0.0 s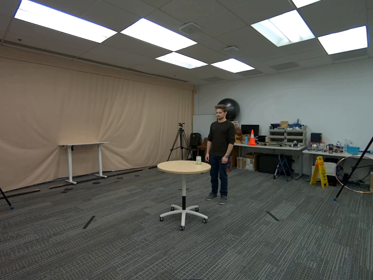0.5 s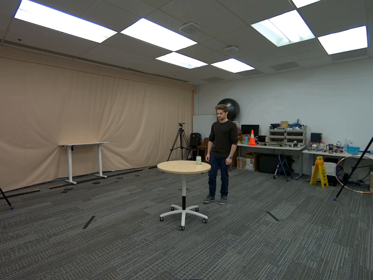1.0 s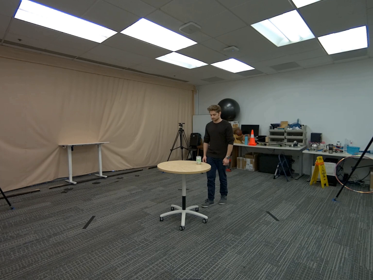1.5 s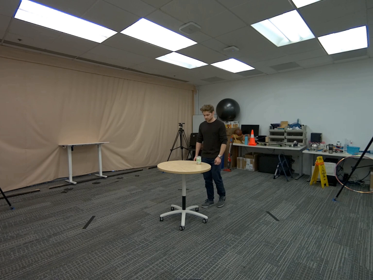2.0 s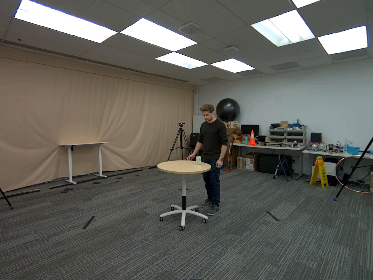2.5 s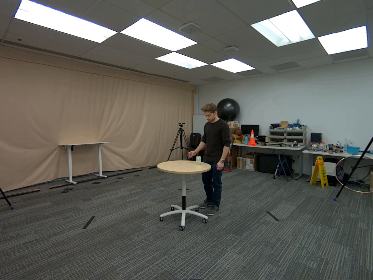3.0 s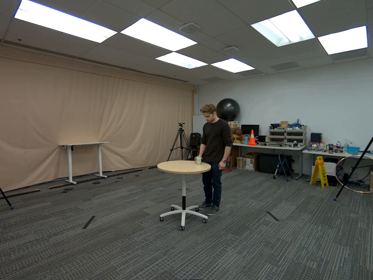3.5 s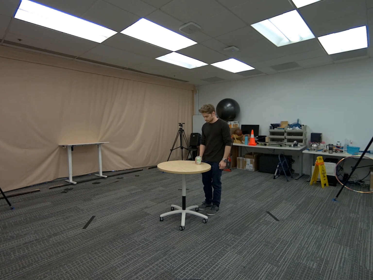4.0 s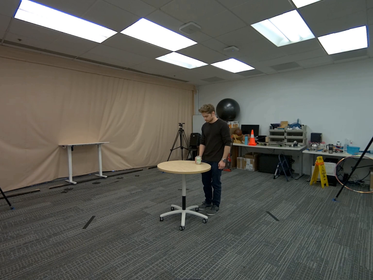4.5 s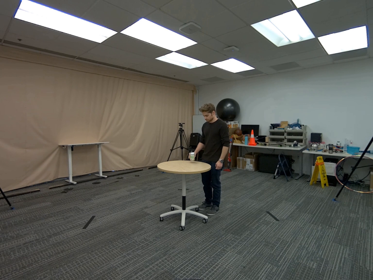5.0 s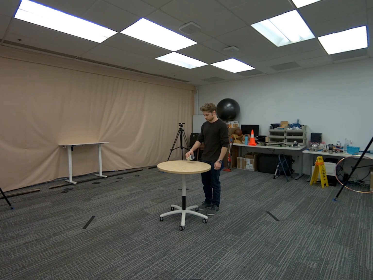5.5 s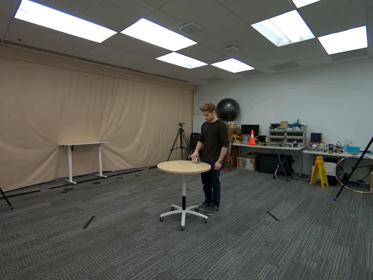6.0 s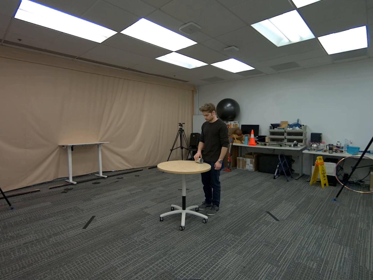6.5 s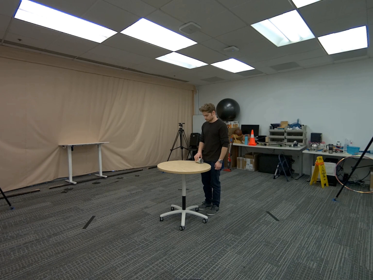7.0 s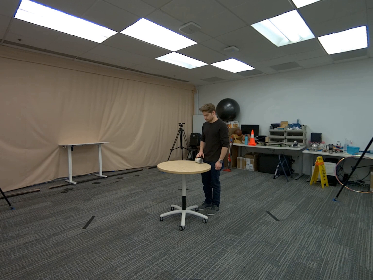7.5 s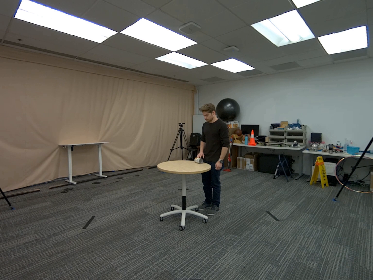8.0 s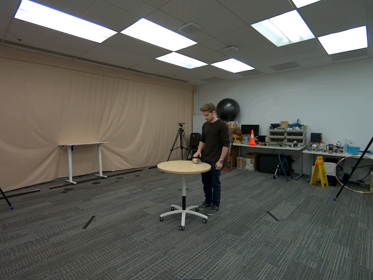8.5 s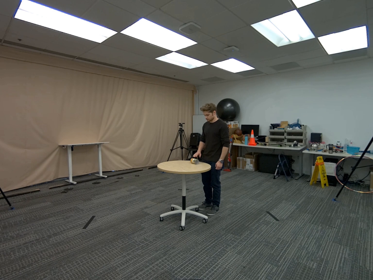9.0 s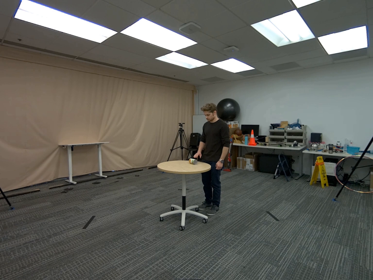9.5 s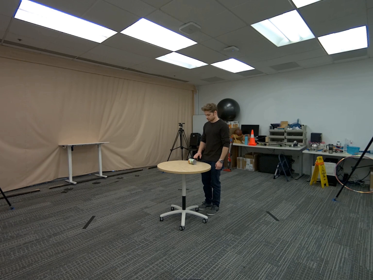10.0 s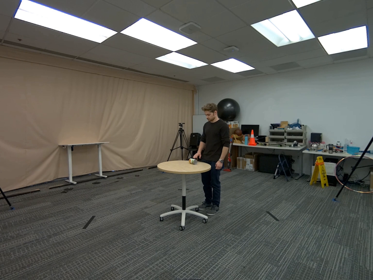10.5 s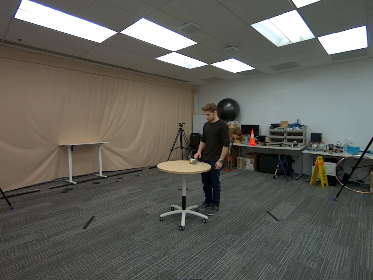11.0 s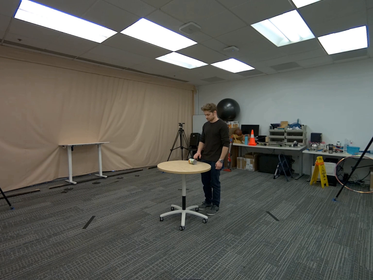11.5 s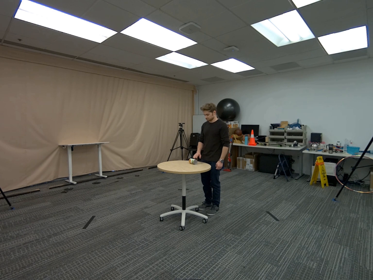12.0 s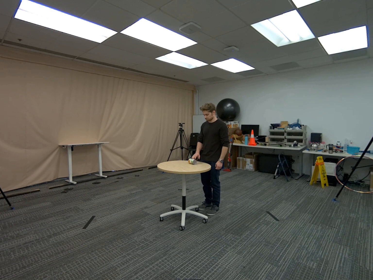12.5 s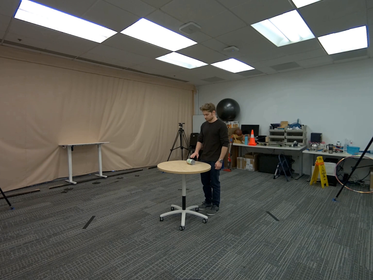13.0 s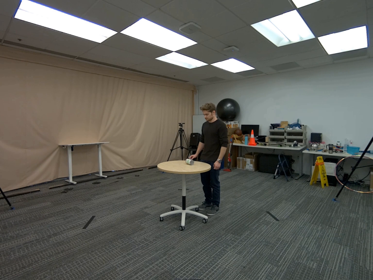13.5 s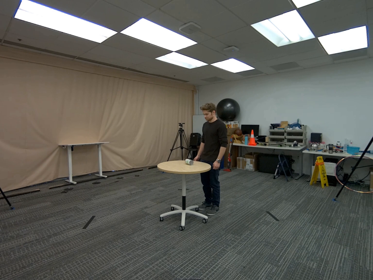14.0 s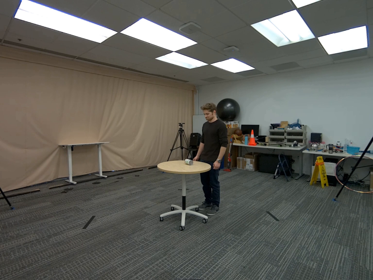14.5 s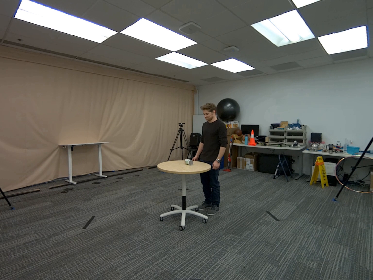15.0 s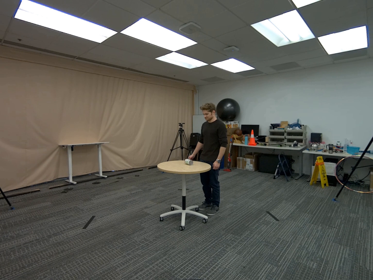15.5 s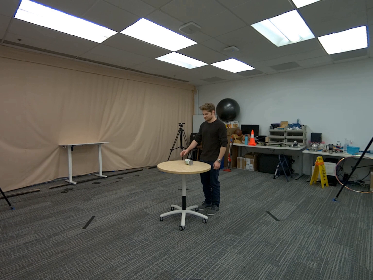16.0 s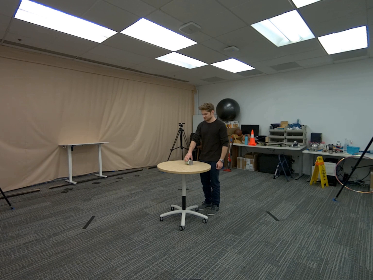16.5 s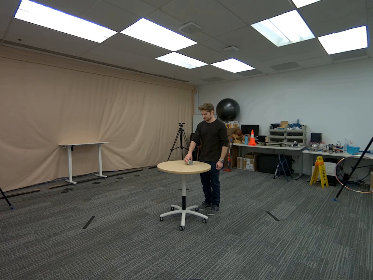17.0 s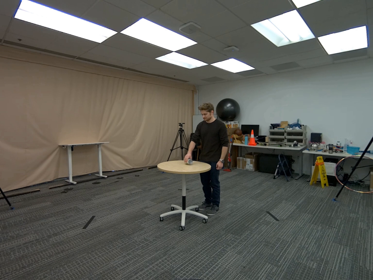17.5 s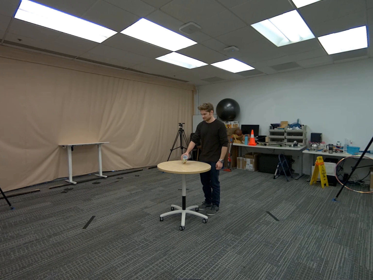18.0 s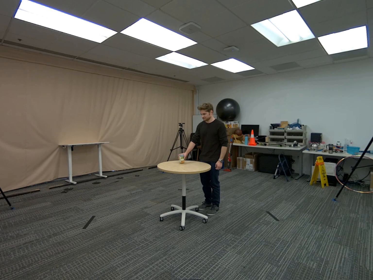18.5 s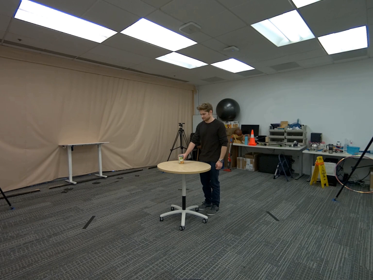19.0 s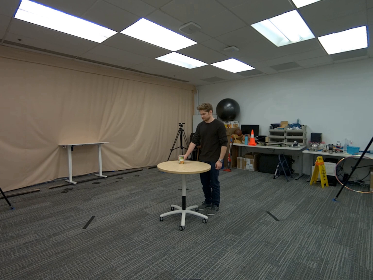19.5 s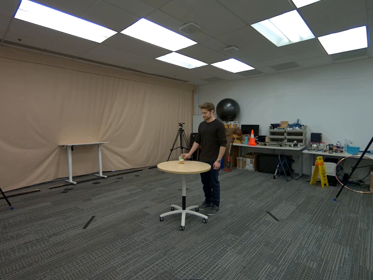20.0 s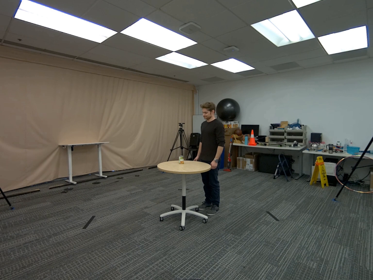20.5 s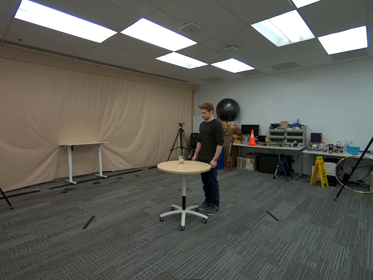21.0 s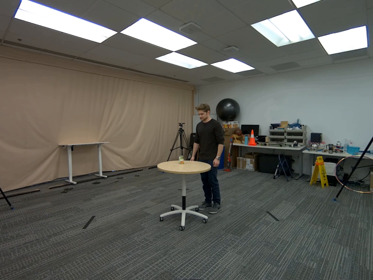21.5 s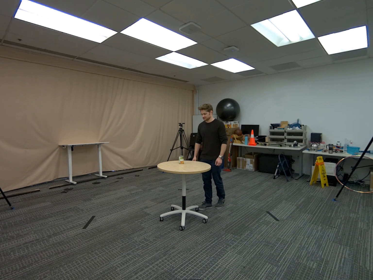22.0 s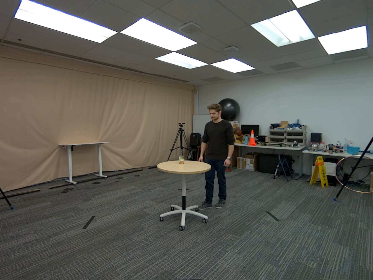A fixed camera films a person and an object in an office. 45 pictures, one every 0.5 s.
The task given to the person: Walk up to the round table and lay the corn can on its side. Gently push the corn can so that it rolls on the round table. Don't let the corn can fall off the table. Place right up on the round table when done.
